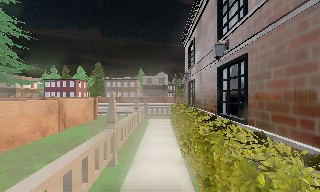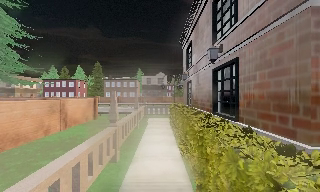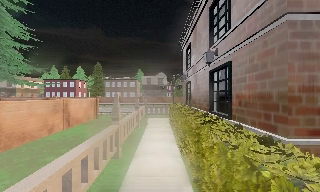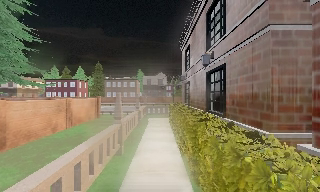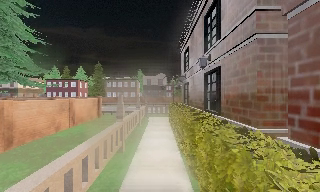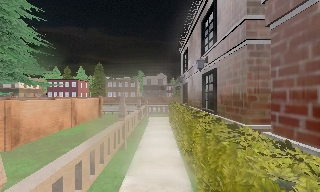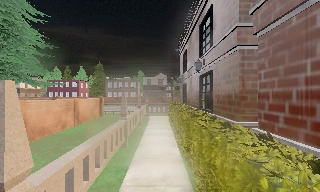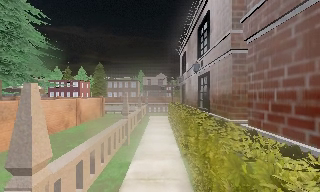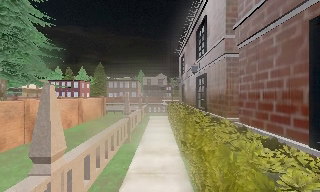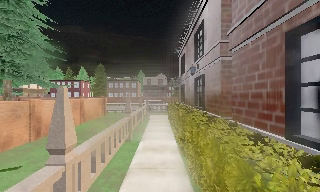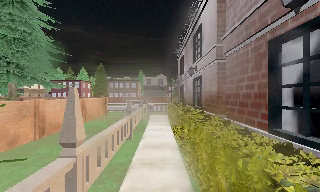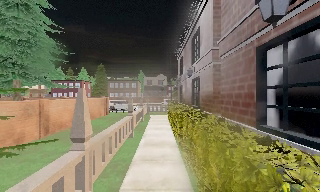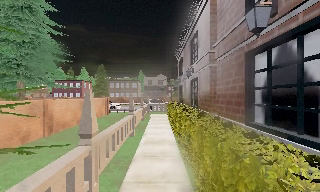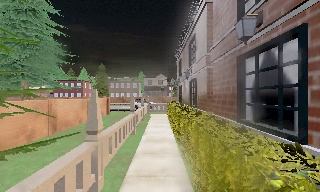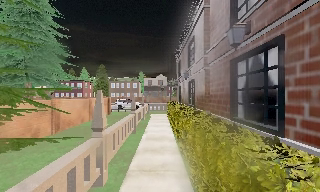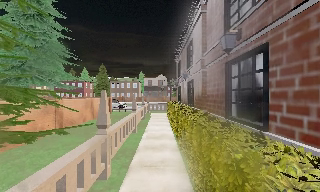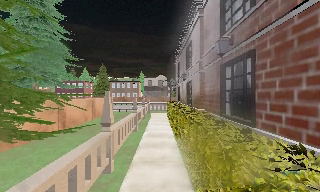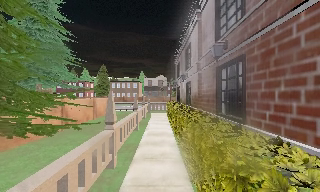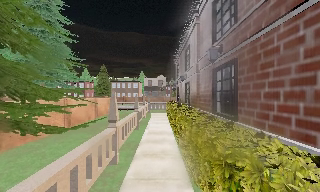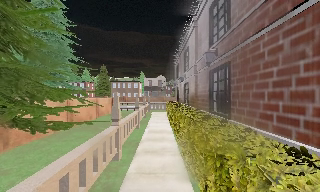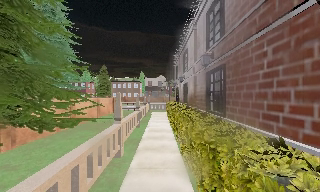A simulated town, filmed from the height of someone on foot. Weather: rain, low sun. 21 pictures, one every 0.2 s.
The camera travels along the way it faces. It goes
backward.
0.0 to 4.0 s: The camera travels backward, about 7 m, so what stands in front gets smaller.
The film runs backward here.
